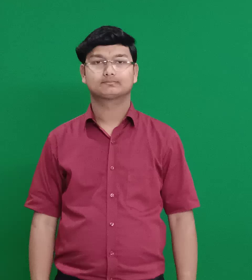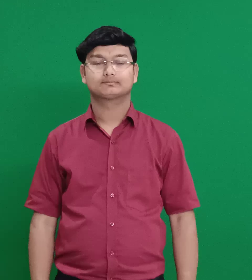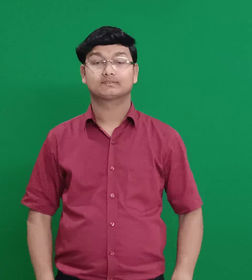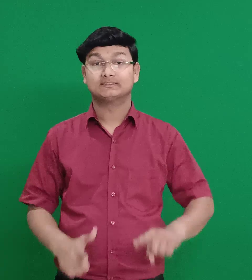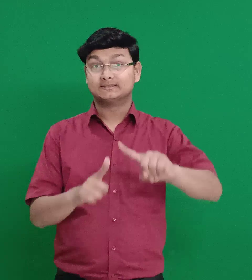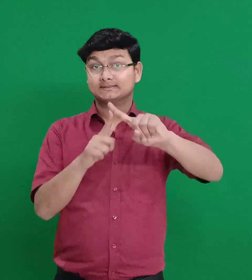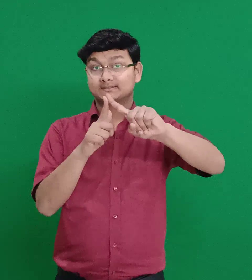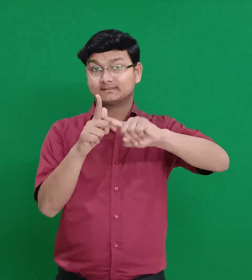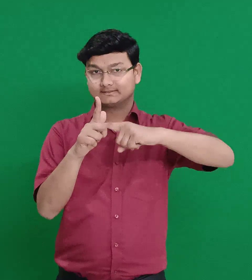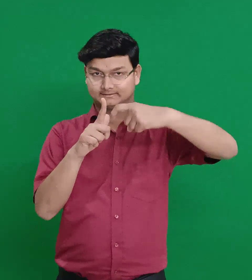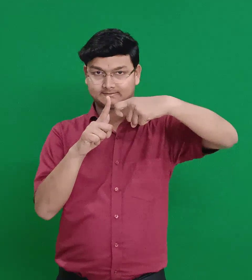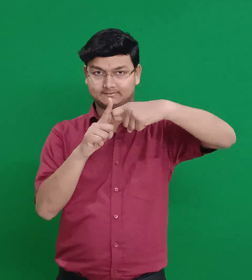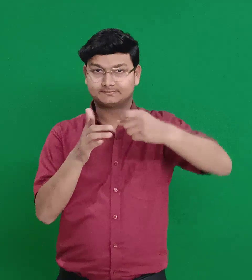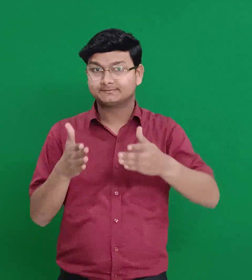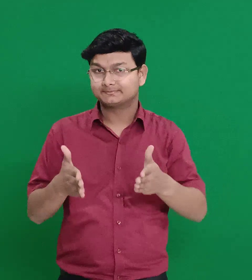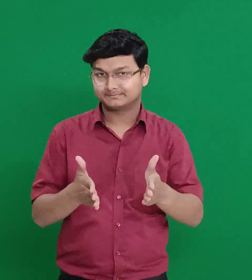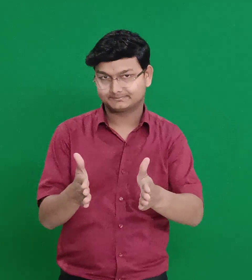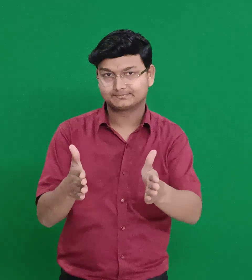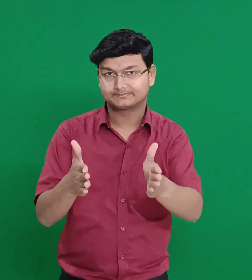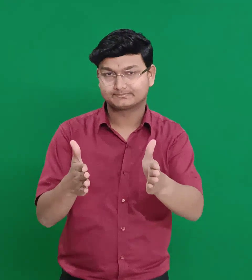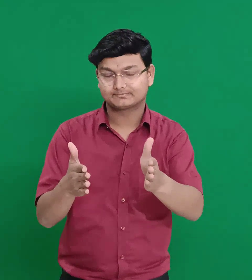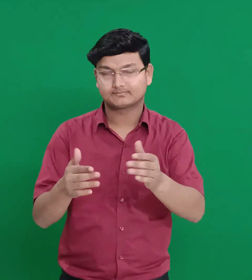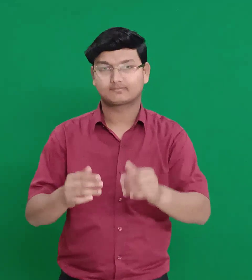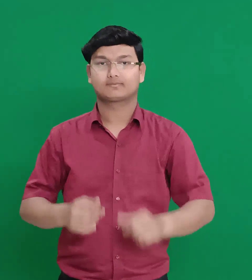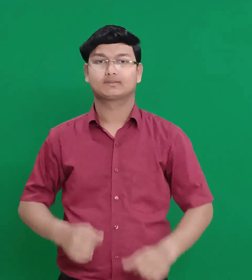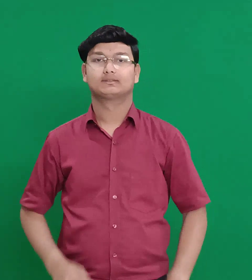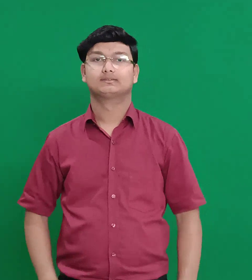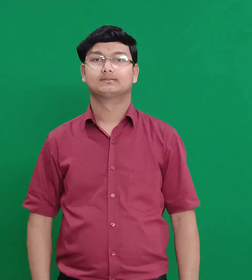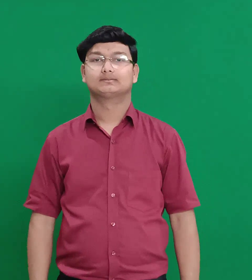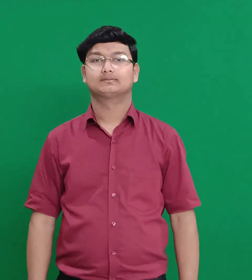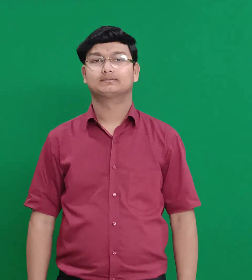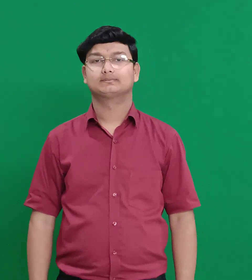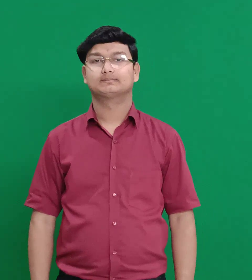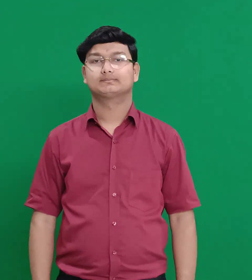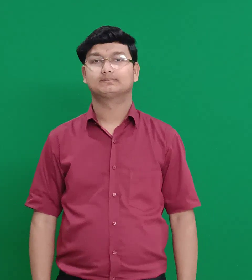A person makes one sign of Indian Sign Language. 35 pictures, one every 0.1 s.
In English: jabbok river
